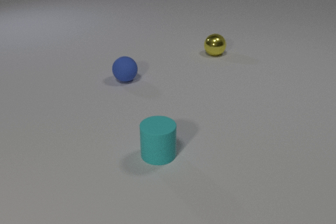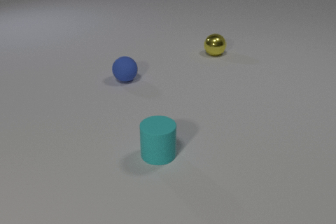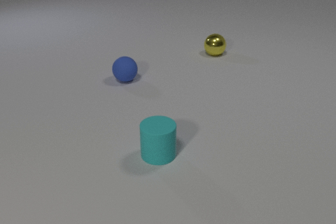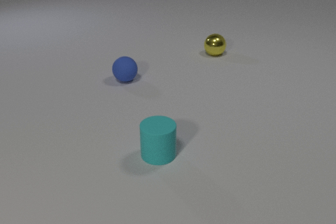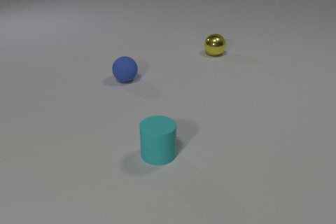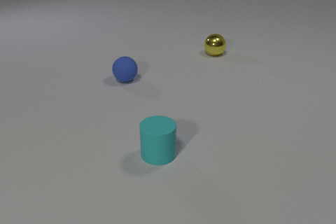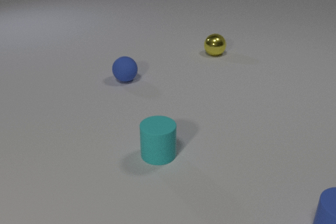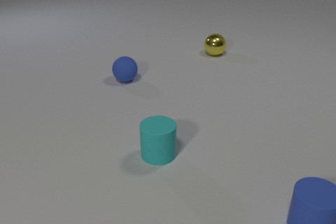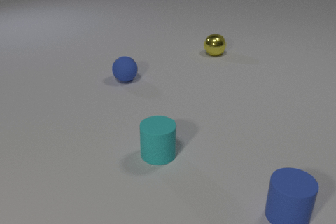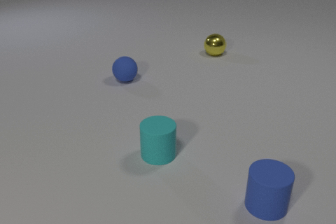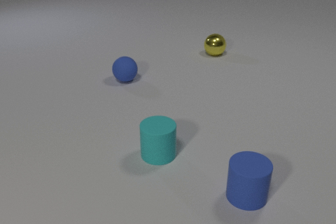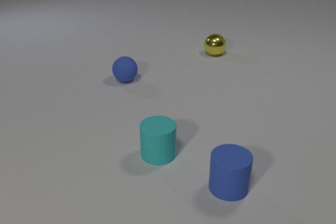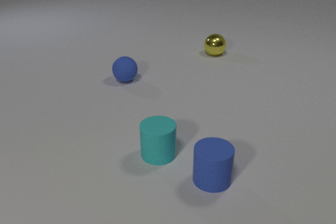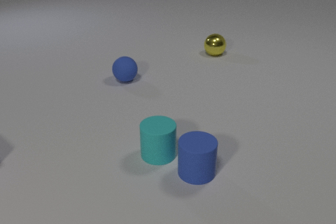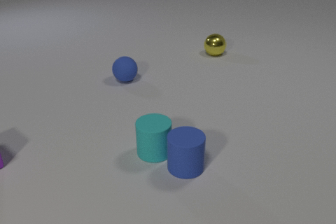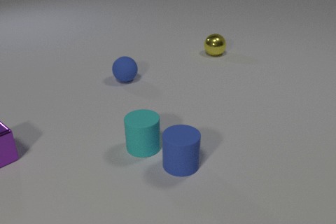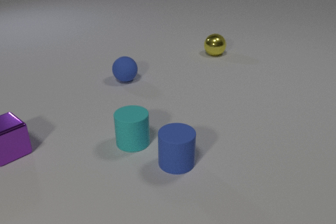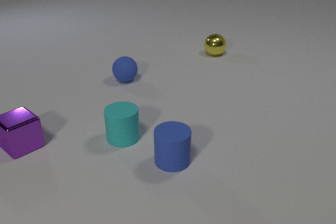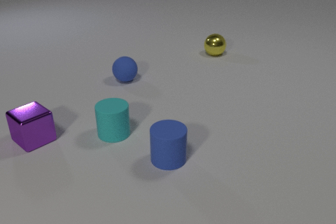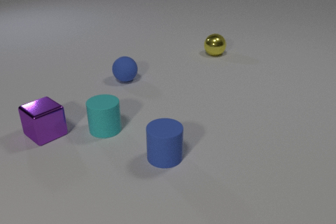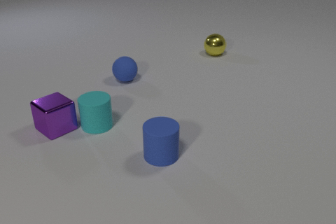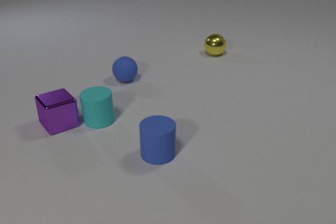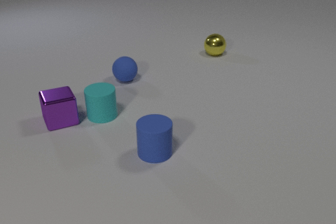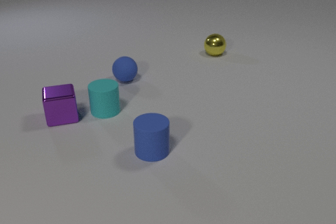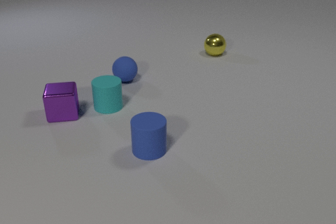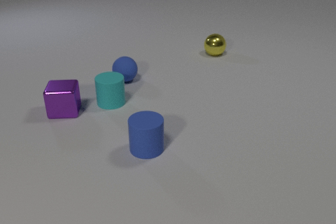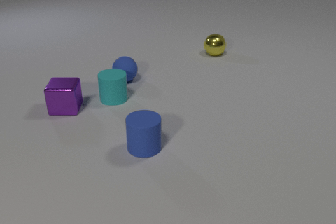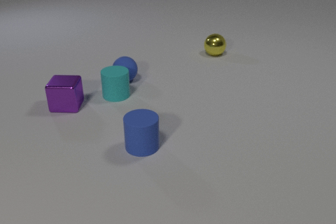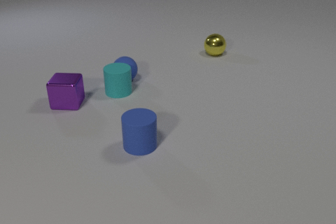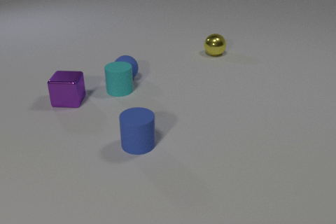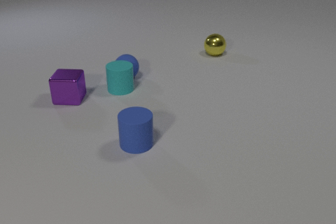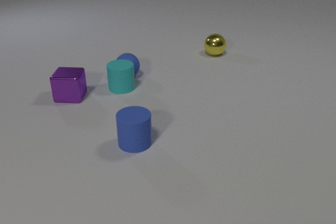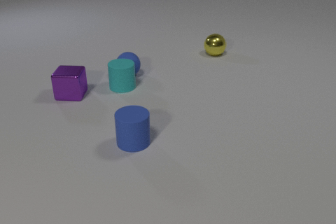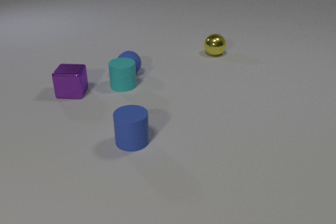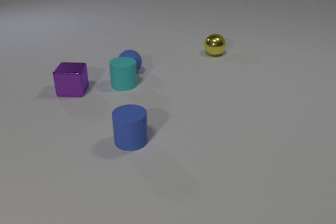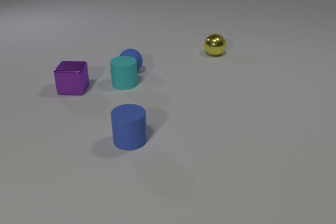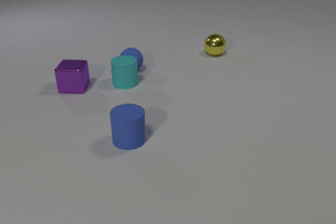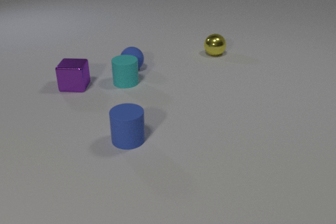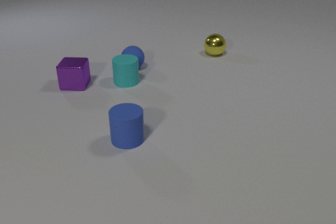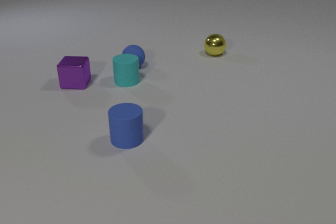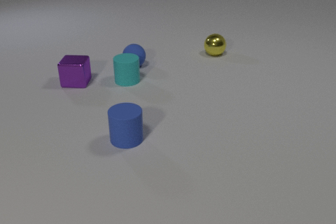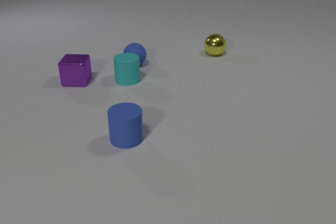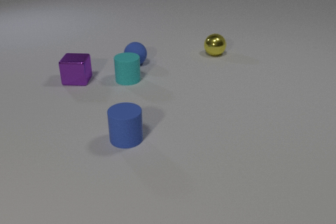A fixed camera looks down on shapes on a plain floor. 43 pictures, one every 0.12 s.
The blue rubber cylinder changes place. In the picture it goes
to the left.
The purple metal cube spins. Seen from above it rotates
clockwise.
0.00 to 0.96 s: The blue rubber cylinder comes in at the right edge, slides to the left.
0.96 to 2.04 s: The blue rubber cylinder slides to the left and away from the camera. The cyan rubber cylinder slides to the left and away from the camera. The purple metal cube comes in at the left edge, slides to the right and away from the camera. The blue rubber cylinder and the cyan rubber cylinder collide.
2.04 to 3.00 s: The blue rubber cylinder slides to the left and away from the camera. The cyan rubber cylinder slides away from the camera. The purple metal cube slides away from the camera and to the right, spins clockwise seen from above by about 45 degrees, its near face sliding to the left. The cyan rubber cylinder and the purple metal cube collide.
3.00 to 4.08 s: The blue rubber cylinder slides to the left and away from the camera. The cyan rubber cylinder slides away from the camera. The purple metal cube slides away from the camera. The blue rubber sphere rolls away from the camera. The cyan rubber cylinder and the blue rubber sphere collide.
4.08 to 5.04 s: The cyan rubber cylinder slides away from the camera. The purple metal cube slides away from the camera. The blue rubber sphere rolls away from the camera.
How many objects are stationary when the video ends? 2.
Are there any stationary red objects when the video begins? no.
What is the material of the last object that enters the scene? metal.
